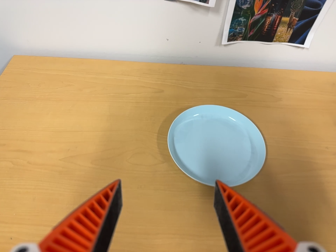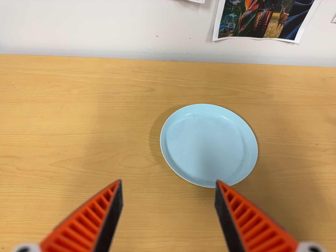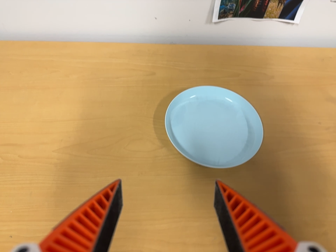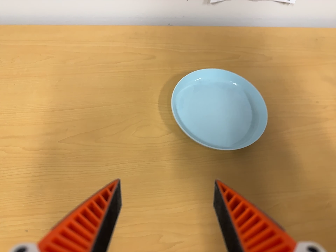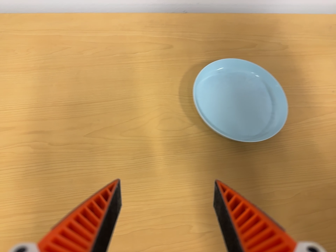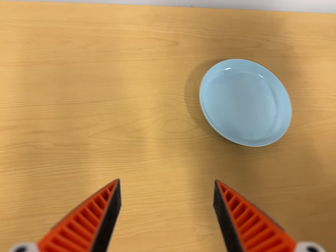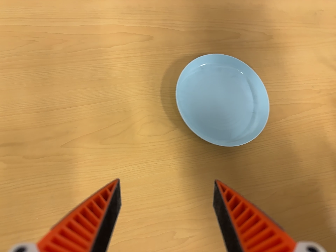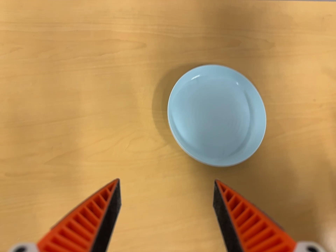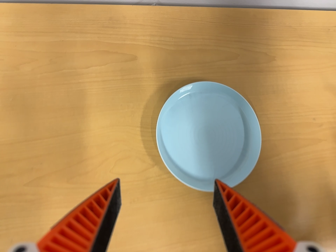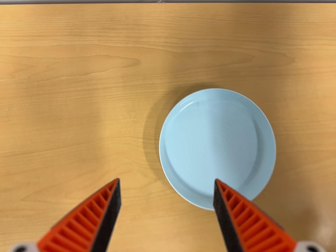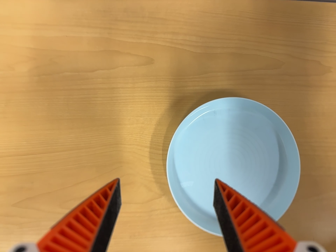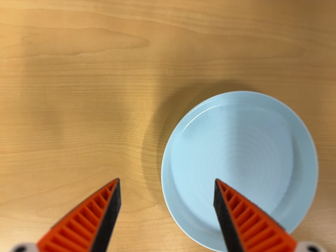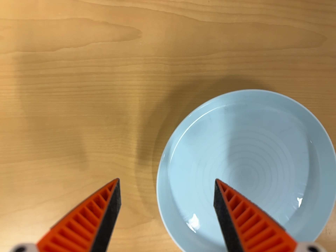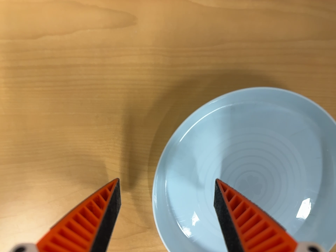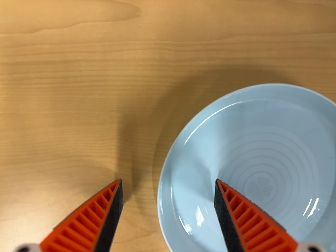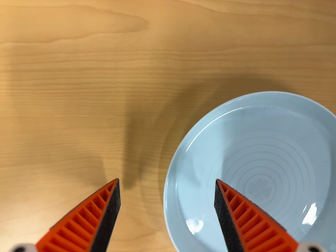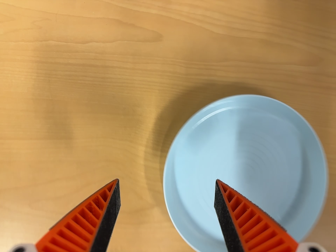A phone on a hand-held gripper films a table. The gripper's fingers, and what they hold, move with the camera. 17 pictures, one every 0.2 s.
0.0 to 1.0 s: The camera pans to its right by about 10 degrees. It travels to its left, about 16 cm. Its aim tips toward the bottom of its view by about 15 degrees.
1.0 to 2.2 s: The camera travels toward the top of its view and forward, about 32 cm. Its aim tips toward the bottom of its view by about 20 degrees. It rolls about its line of sight by about 10 degrees, and the scene rotates clockwise.
2.2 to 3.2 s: The camera shifts only a little, or ends up much as it began.
The film runs forward here.
